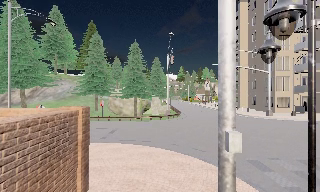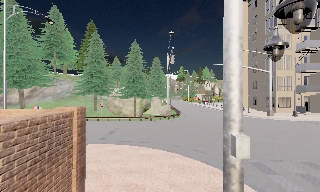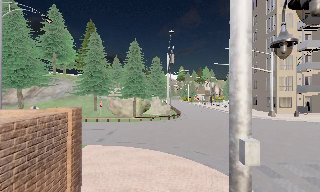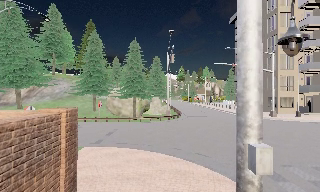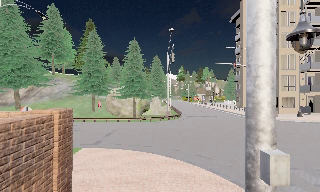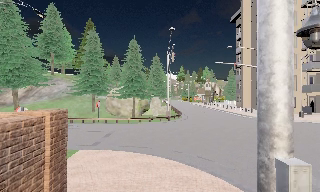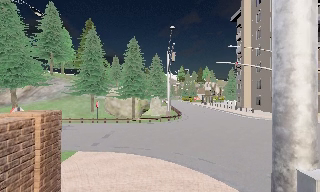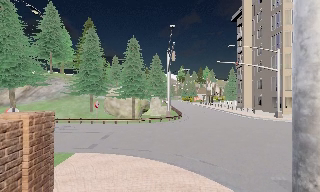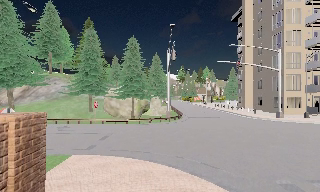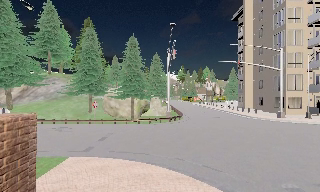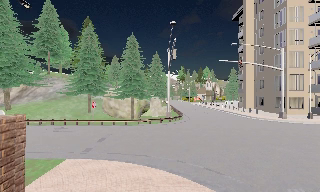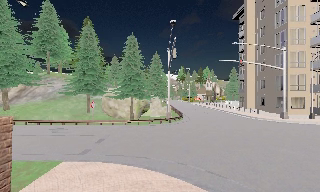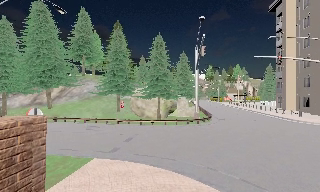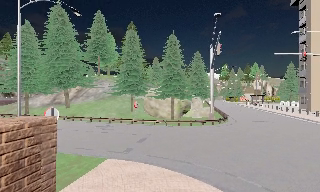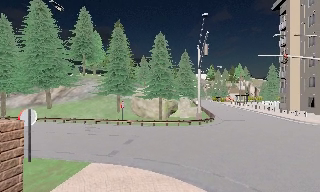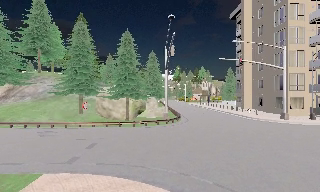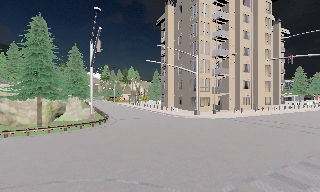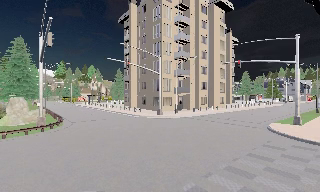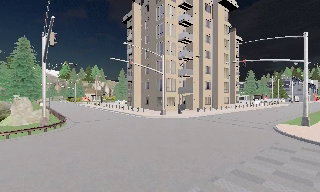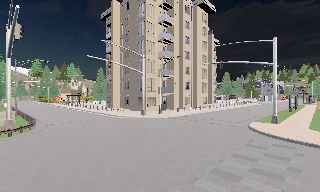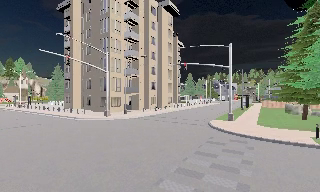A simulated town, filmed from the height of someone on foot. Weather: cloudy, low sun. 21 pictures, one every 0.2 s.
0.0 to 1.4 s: The camera travels forward, about 1.5 m, so what stands in front looms larger.
1.4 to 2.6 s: The scene slides to the right, as the camera pans about 15 degrees to its left. It travels forward, about 1.5 m, so what stands in front looms larger.
2.6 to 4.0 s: The scene slides to the left, as the camera pans about 70 degrees to its right. It travels forward, about 1.5 m.
The film runs forward here.
